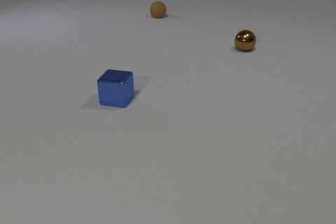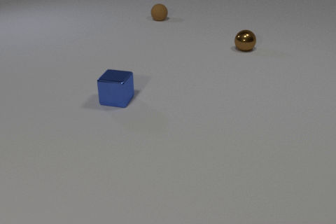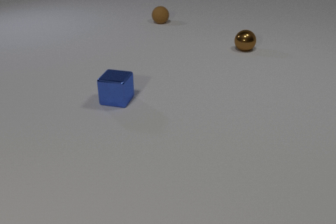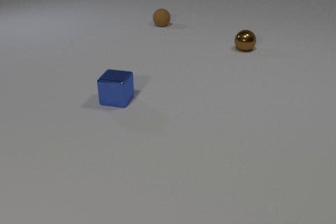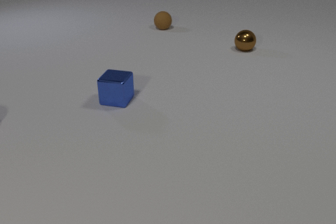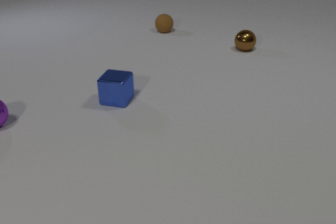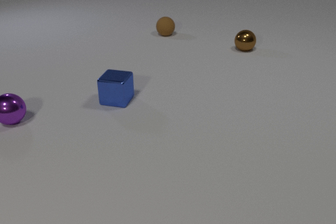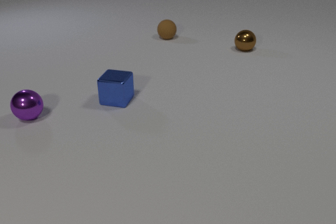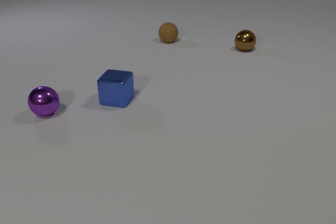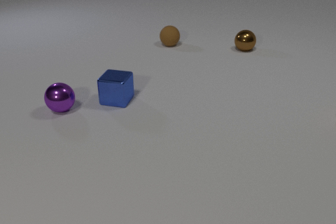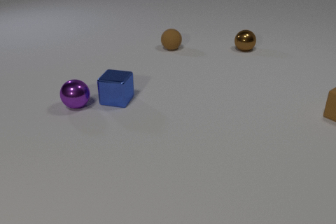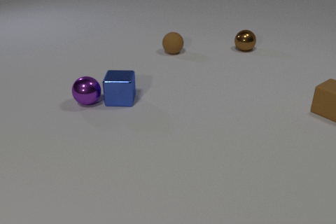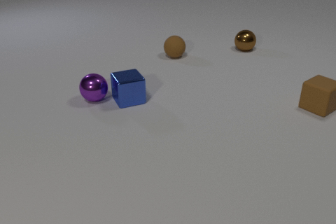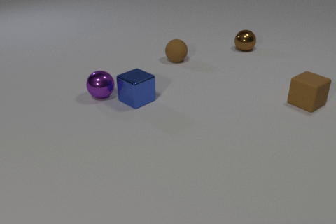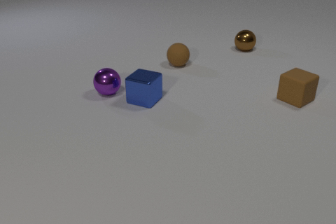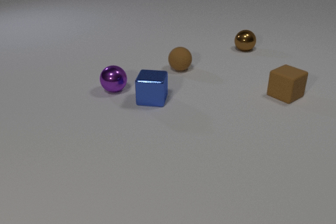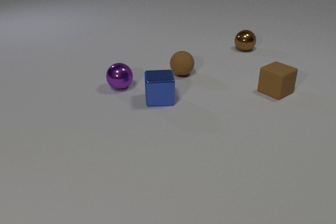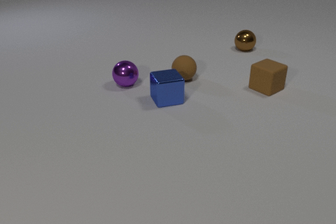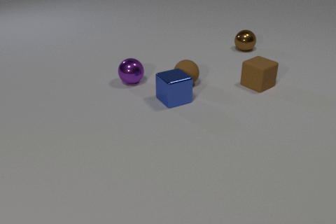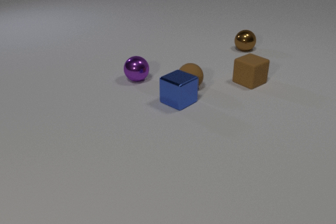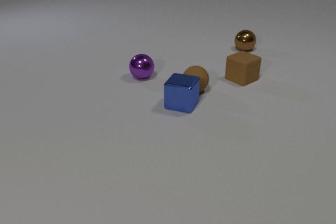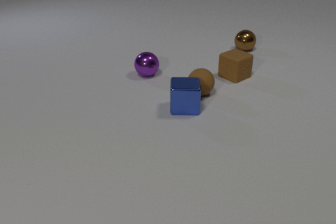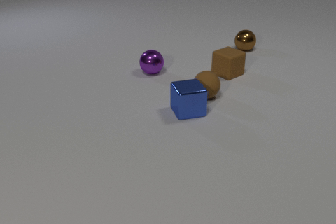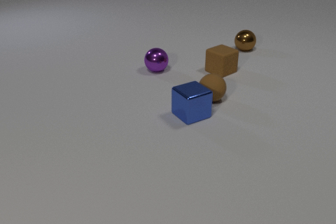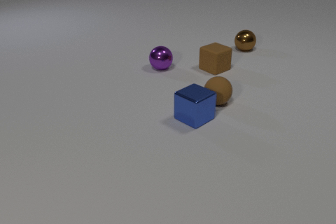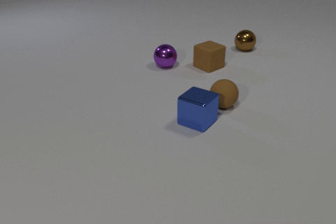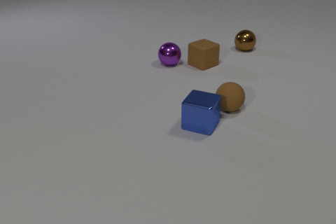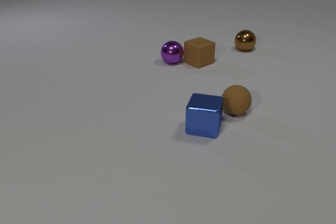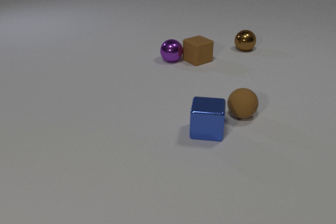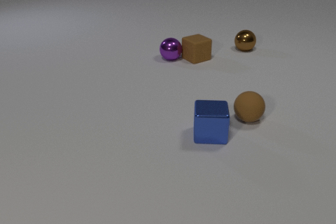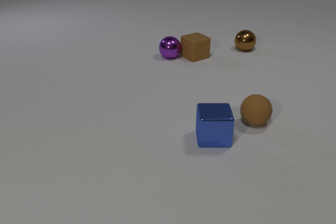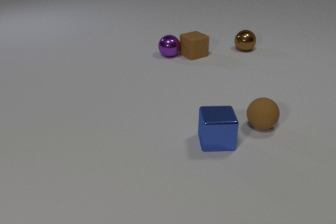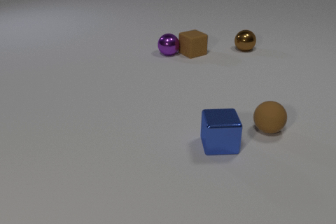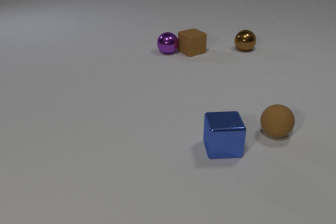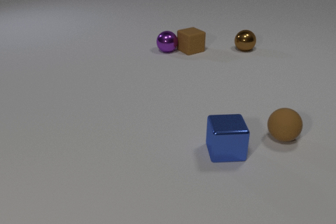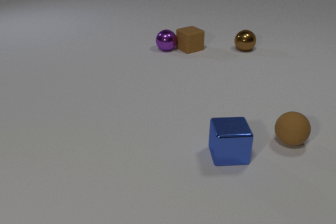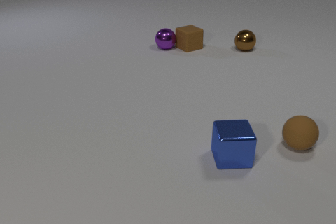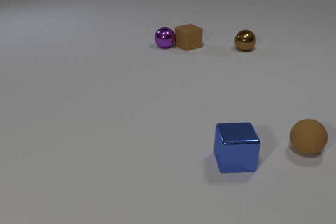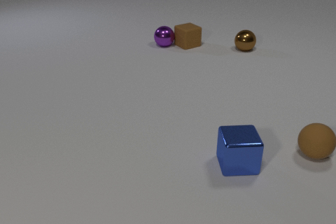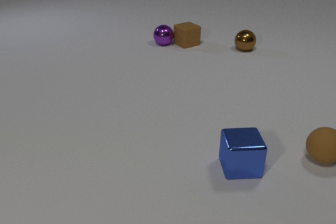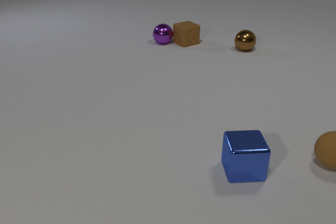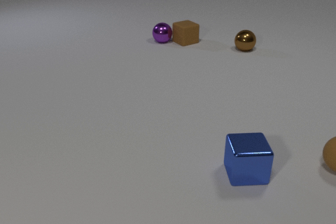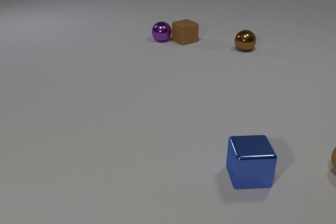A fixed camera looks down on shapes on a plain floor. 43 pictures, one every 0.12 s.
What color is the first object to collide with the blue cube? purple.
Are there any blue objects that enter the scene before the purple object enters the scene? no.
How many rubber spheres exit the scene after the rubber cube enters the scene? 0.
0.00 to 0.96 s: The purple metal sphere comes in at the left edge, rolls to the right. The brown rubber sphere rolls toward the camera.
0.96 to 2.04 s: The purple metal sphere rolls to the right and away from the camera. The blue metal cube slides to the right, spins counterclockwise seen from above by about 120 degrees, its near face sliding to the right. The brown rubber sphere rolls toward the camera. The brown rubber cube comes in at the right edge, slides to the left and away from the camera. The purple metal sphere and the blue metal cube collide.
2.04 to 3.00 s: The purple metal sphere rolls away from the camera and to the right. The blue metal cube slides toward the camera and to the right, spins counterclockwise seen from above by about 135 degrees, its near face sliding to the right. The brown rubber sphere rolls toward the camera and to the right. The brown rubber cube slides to the left and away from the camera. The blue metal cube and the brown rubber sphere collide.
3.00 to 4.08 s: The purple metal sphere rolls away from the camera. The blue metal cube slides toward the camera and to the right, spins so that its near face slides to the right, counterclockwise seen from above. The brown rubber sphere rolls to the right and toward the camera. The brown rubber cube slides away from the camera and to the left. The purple metal sphere and the brown rubber cube collide.
4.08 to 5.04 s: The purple metal sphere rolls away from the camera. The blue metal cube slides toward the camera and to the right. The brown rubber sphere rolls to the right and toward the camera. The brown rubber cube slides away from the camera.
